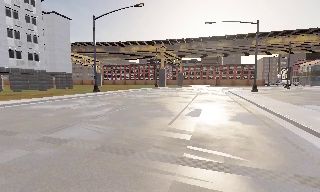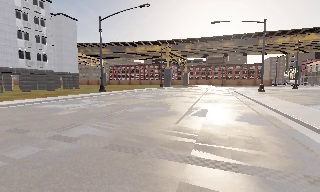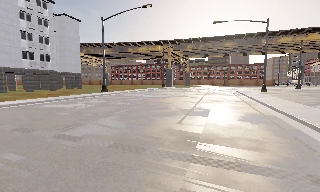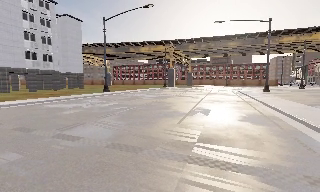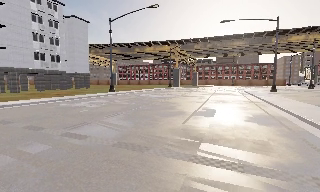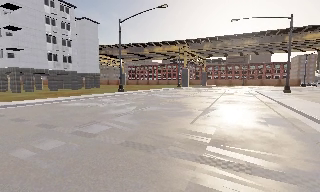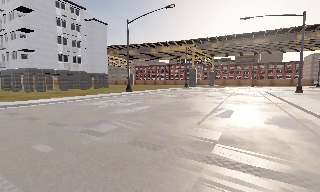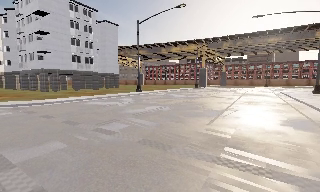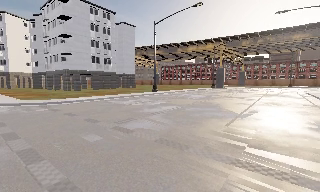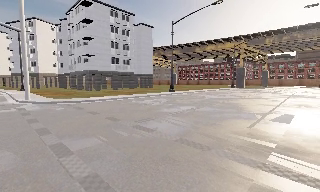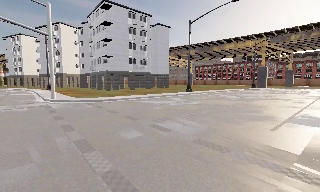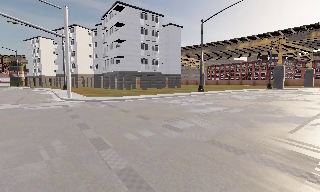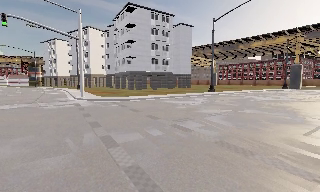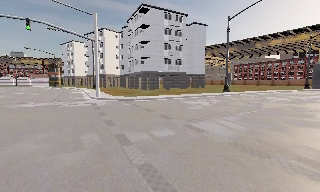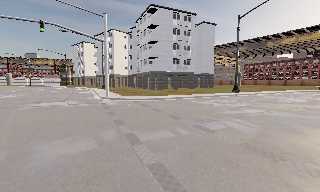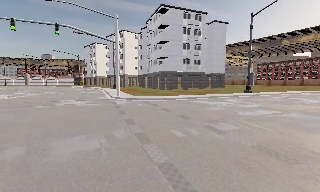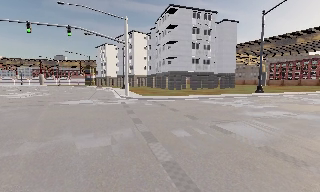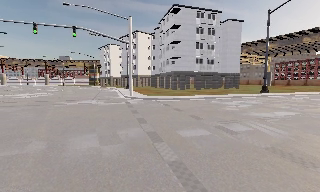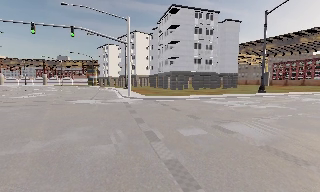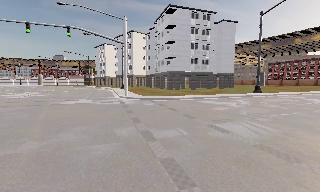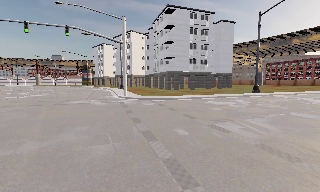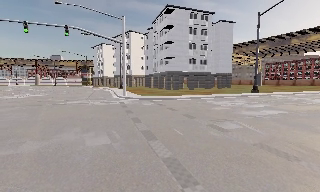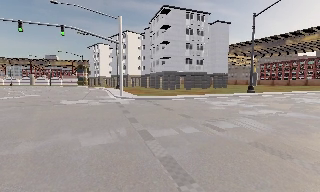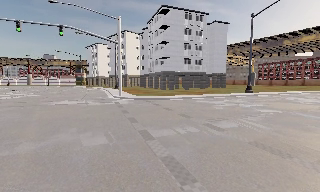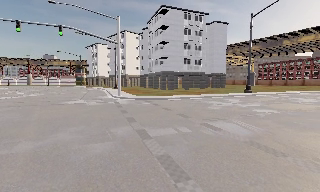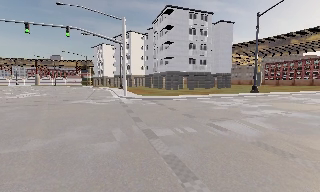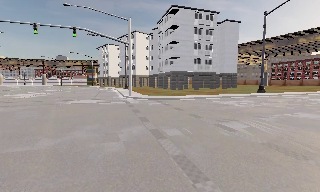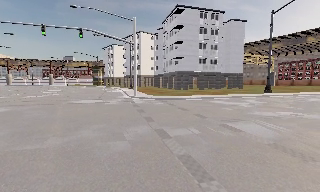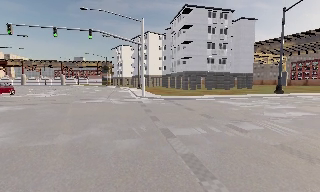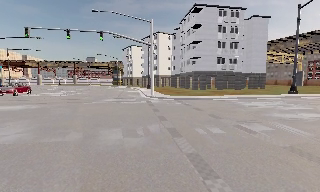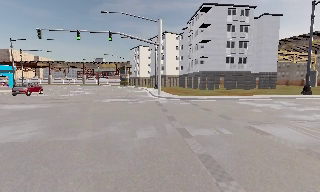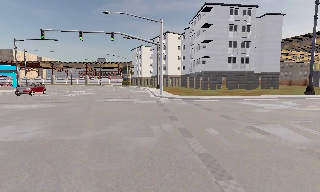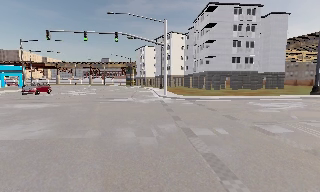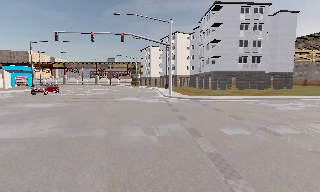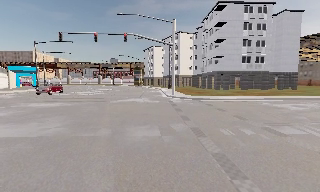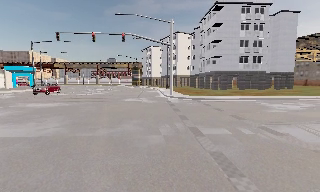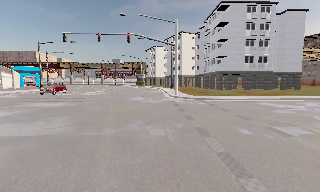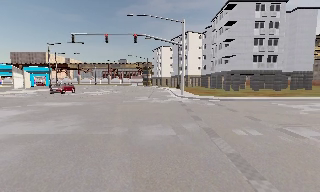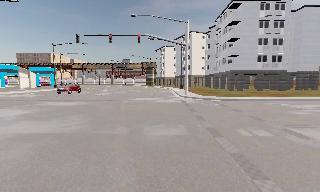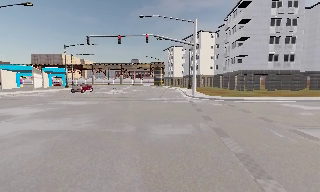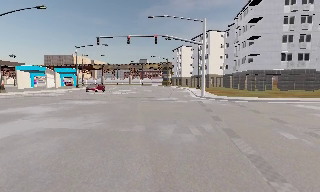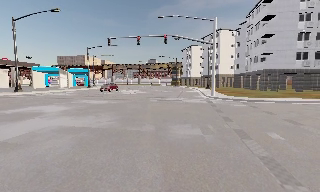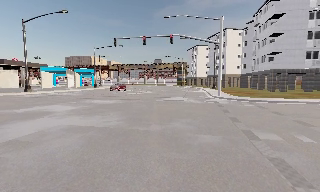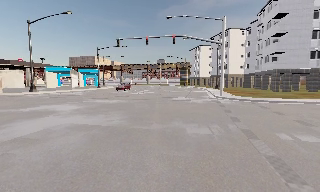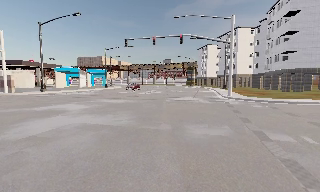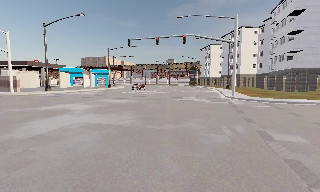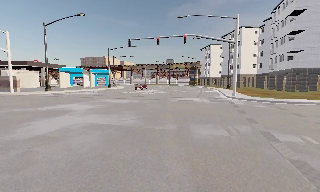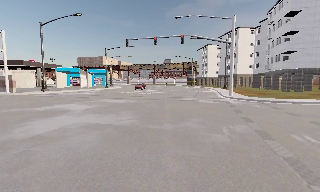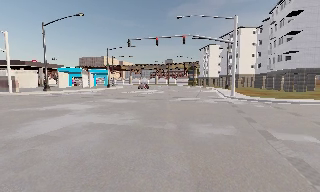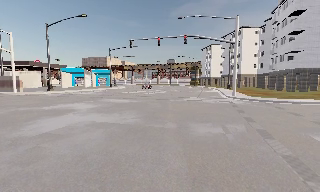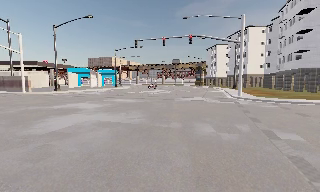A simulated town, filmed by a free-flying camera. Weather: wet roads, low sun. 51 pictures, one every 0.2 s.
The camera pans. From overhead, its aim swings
counterclockwise.
The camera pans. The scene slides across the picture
to the right.
0.0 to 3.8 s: The camera pans to its left, which is counterclockwise from overhead, by about 55 degrees. It travels backward, about 0.5 m.
3.8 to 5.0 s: The camera shifts only a little, or ends up much as it began.
5.0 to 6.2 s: The camera pans to its left, which is counterclockwise from overhead, by about 15 degrees.
6.2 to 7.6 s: The camera shifts only a little, or ends up much as it began.
7.6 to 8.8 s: The camera pans to its left, which is counterclockwise from overhead, by about 15 degrees.
8.8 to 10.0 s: The camera shifts only a little, or ends up much as it began.
The film runs backward here.
